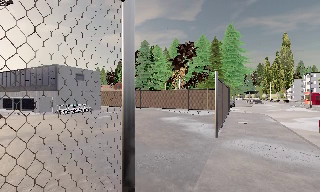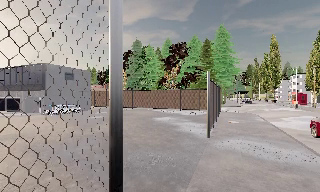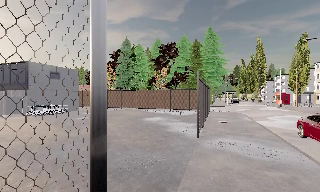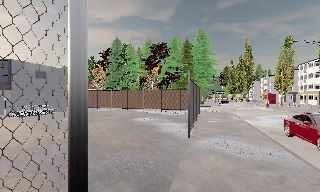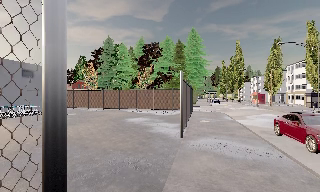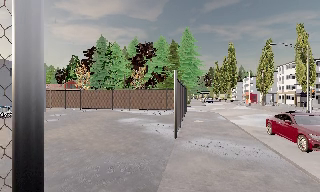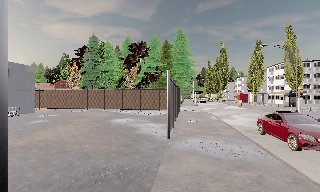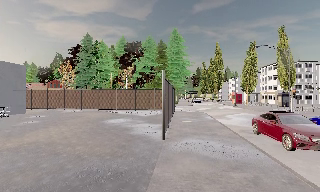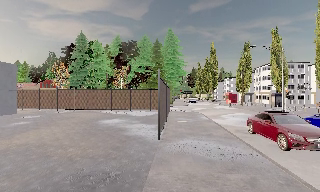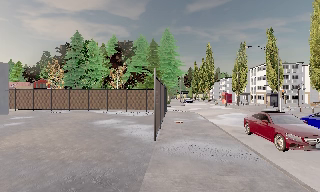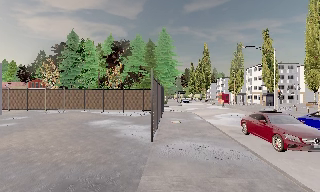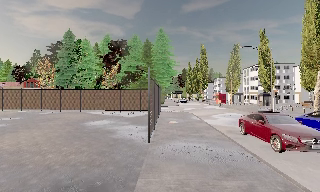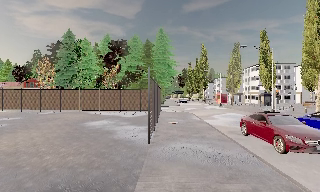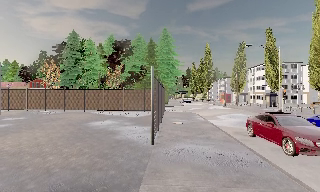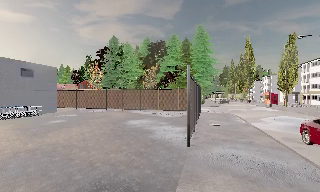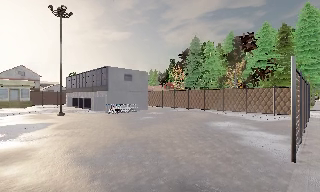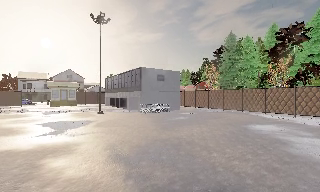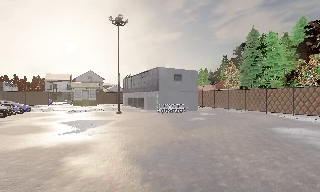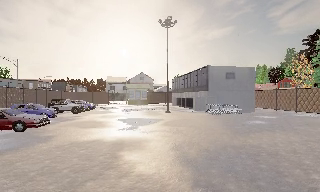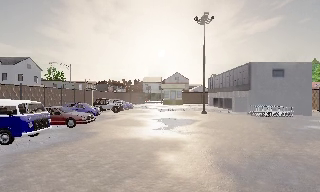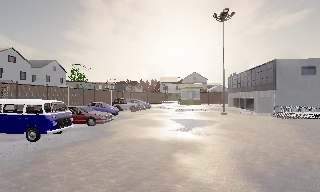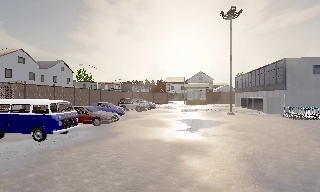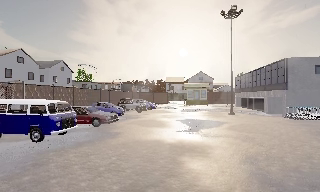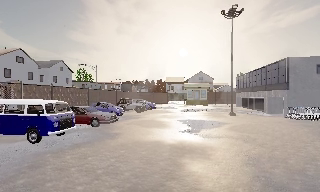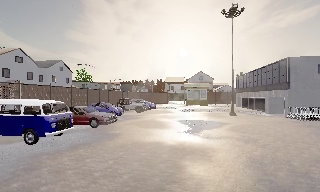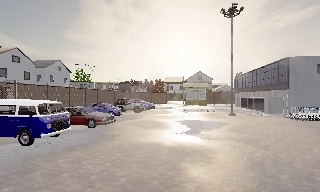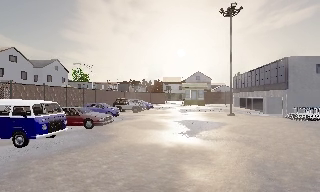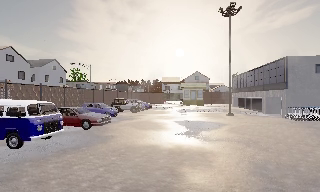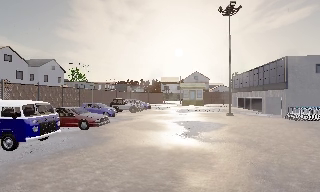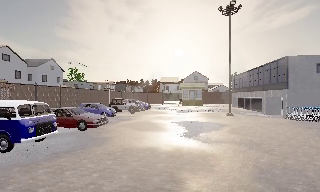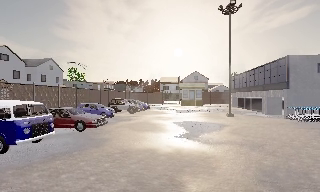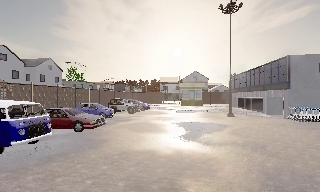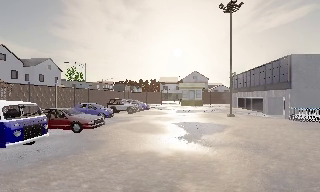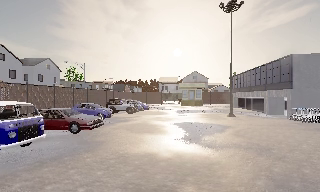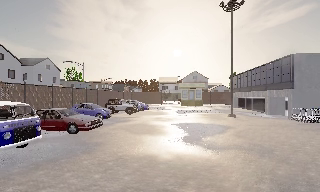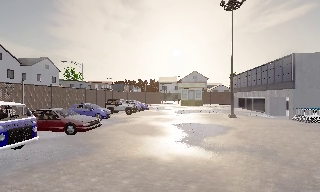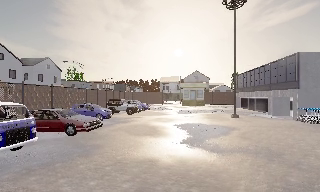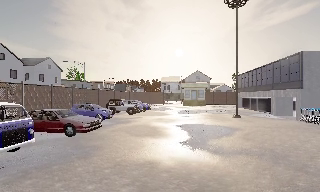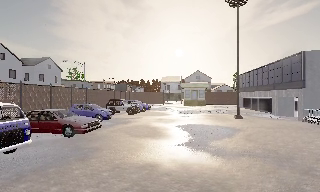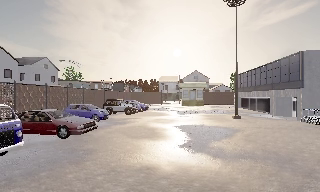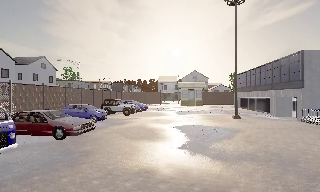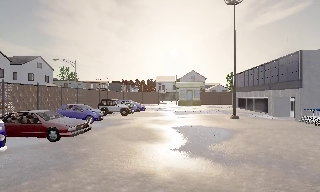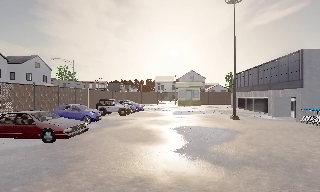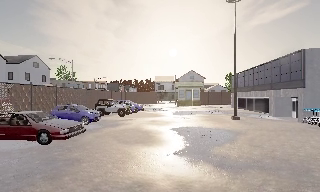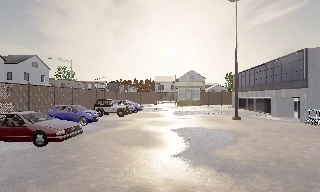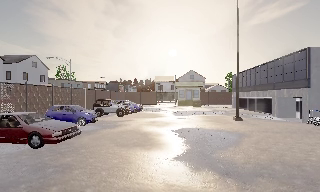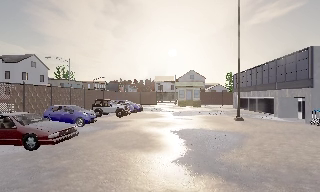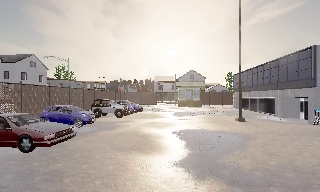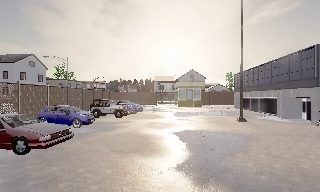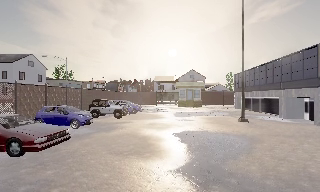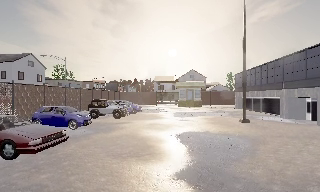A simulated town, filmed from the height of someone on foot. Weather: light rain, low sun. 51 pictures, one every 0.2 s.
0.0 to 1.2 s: The scene slides to the left, as the camera pans about 15 degrees to its right. It travels forward, about 0.5 m, so what stands in front looms larger.
1.2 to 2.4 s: The camera travels forward, about 1 m, so what stands in front looms larger.
2.4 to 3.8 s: The camera pans to its left, which is counterclockwise from overhead, by about 90 degrees. It travels forward, about 1 m.
3.8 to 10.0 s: The camera travels forward, about 6 m, so what stands in front looms larger.
The film runs forward here.
